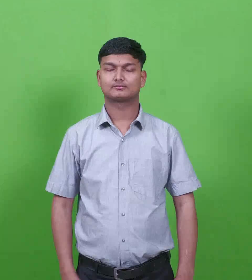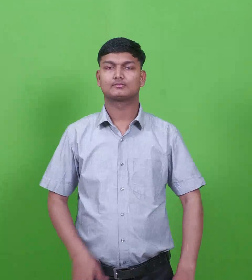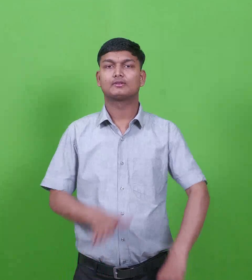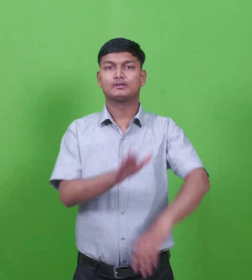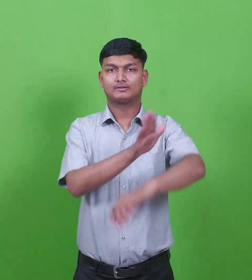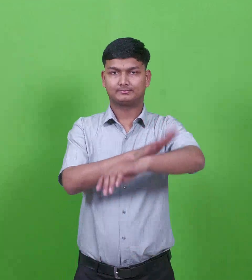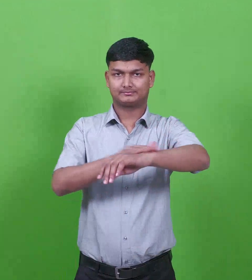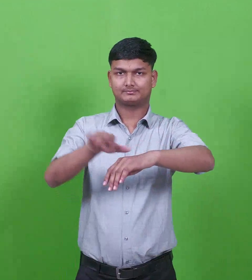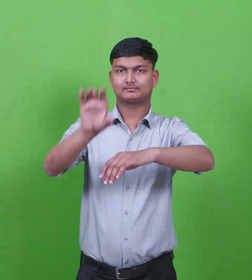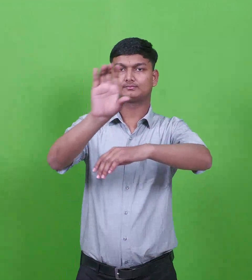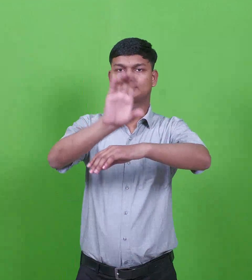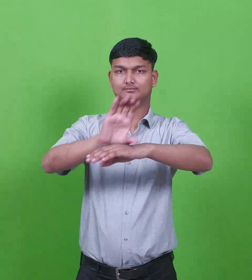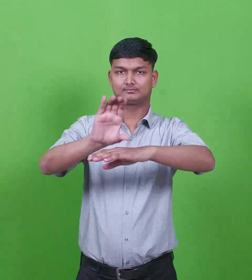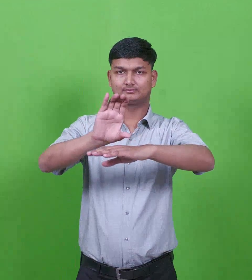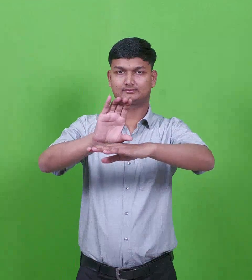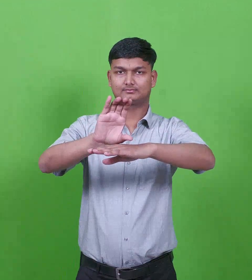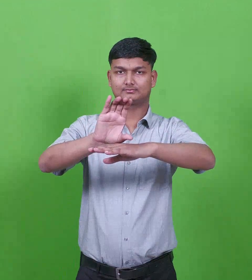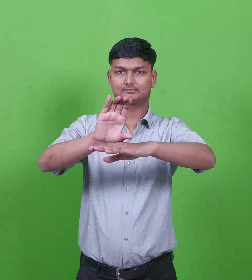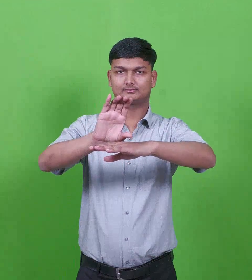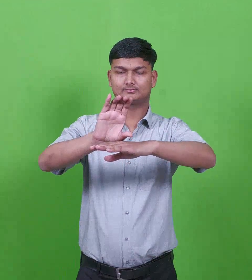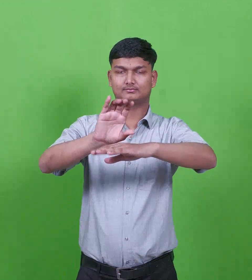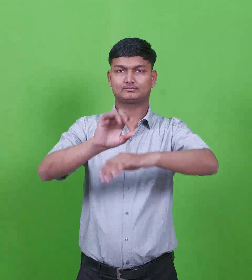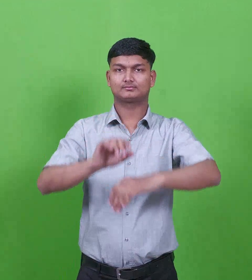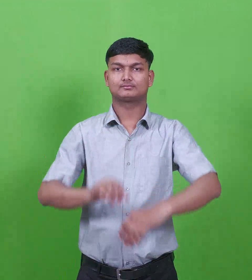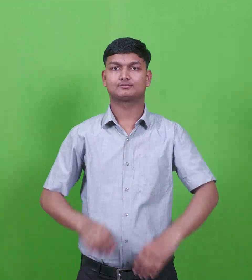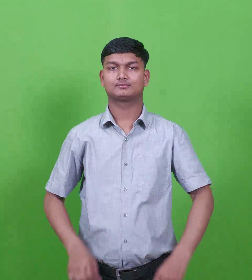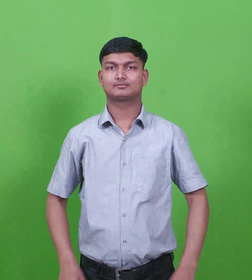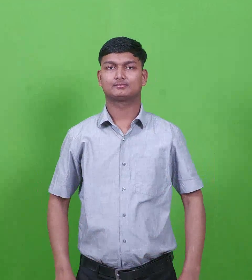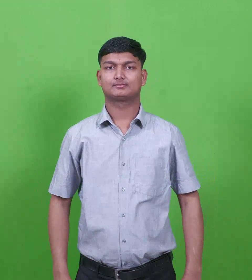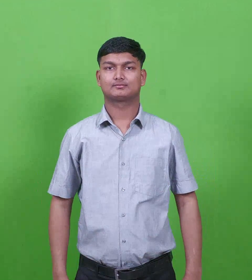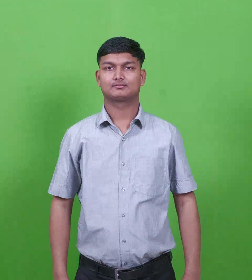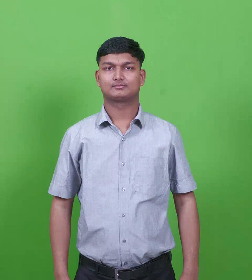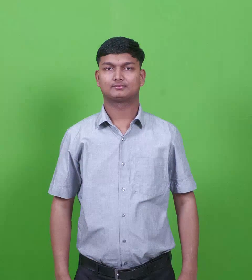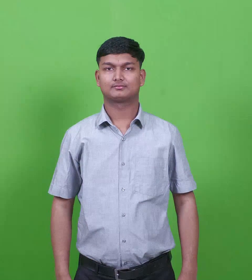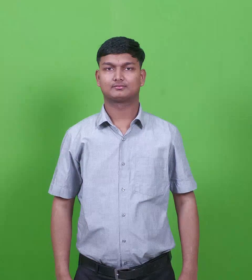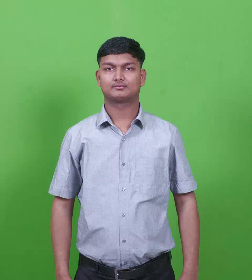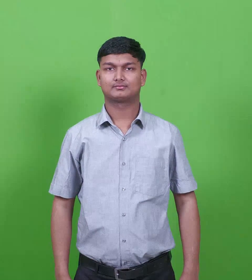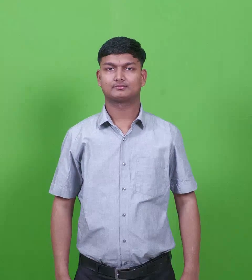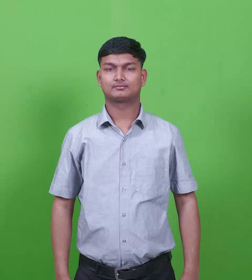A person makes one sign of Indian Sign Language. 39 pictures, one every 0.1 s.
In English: antioch
